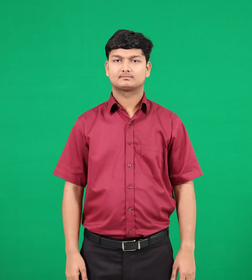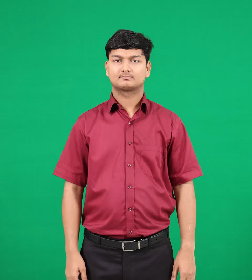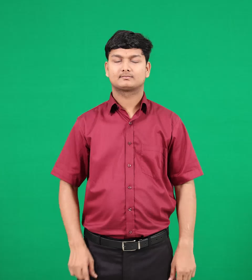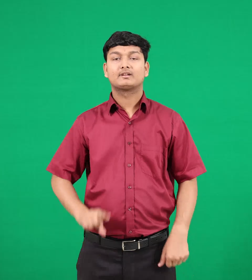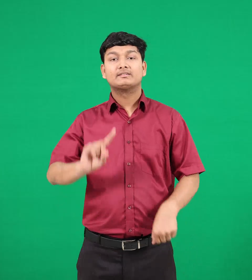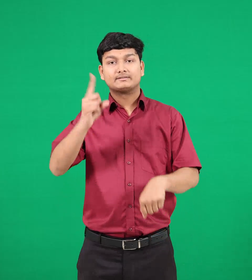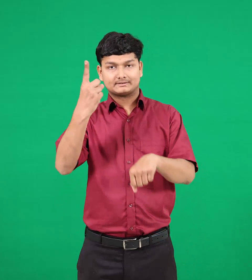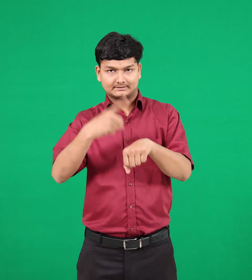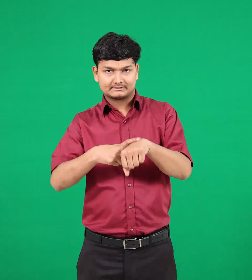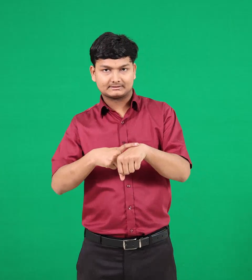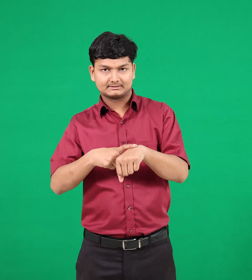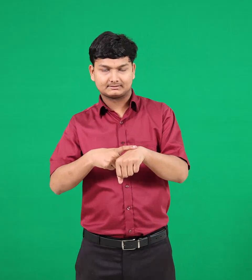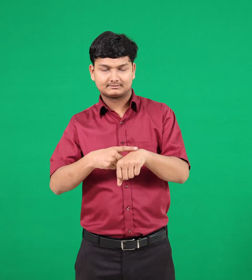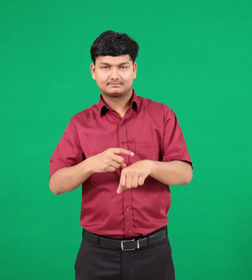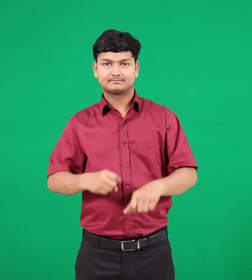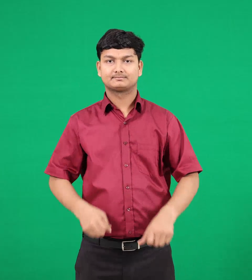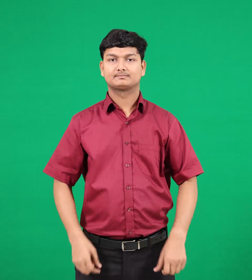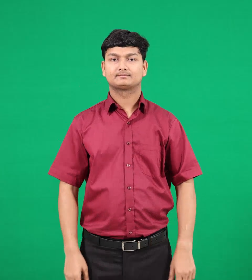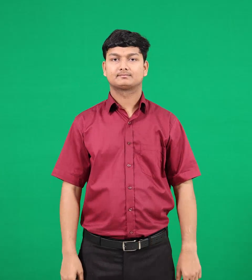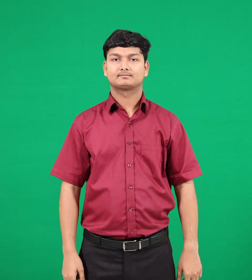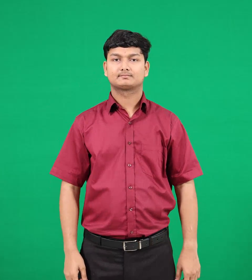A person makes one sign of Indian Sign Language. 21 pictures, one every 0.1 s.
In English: first time
